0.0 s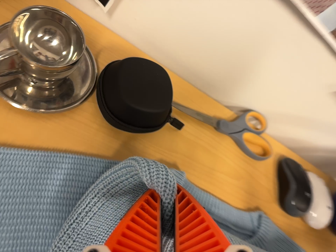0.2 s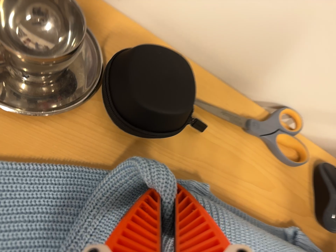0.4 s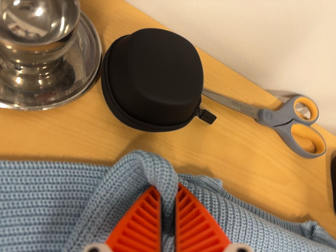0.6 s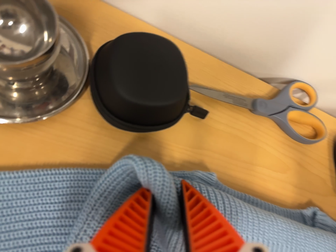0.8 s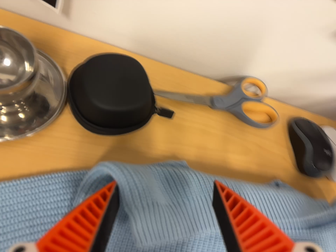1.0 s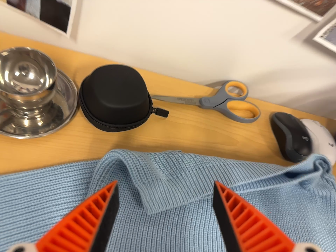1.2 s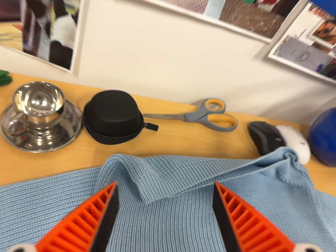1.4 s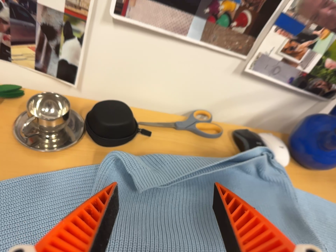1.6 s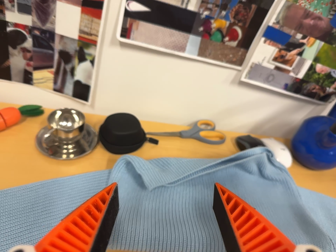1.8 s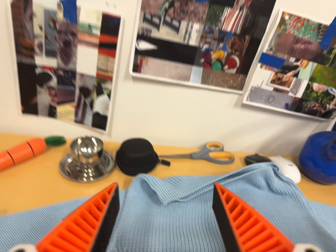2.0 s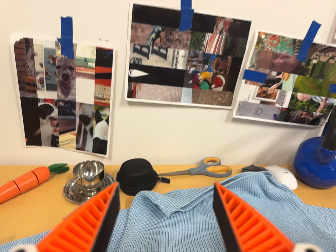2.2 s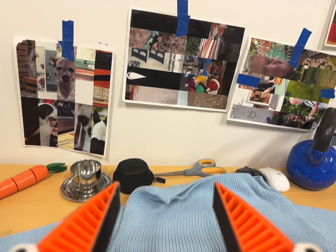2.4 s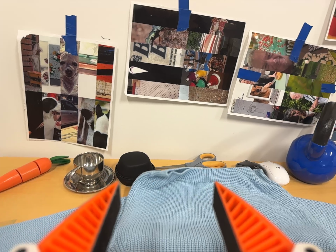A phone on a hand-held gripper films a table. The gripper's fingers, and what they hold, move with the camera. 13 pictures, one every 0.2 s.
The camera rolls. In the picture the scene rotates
counterclockwise.
0.0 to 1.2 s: The camera travels backward, toward the bottom of its view and to its right, about 14 cm, so what stands in front gets smaller. Its aim tips toward the top of its view by about 10 degrees. It rolls about its line of sight by about 25 degrees, and the scene rotates counterclockwise.
1.2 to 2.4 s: The camera travels backward and toward the bottom of its view, about 24 cm, so what stands in front gets smaller. Its aim tips toward the top of its view by about 25 degrees. It rolls about its line of sight by about 10 degrees, and the scene rotates counterclockwise.
The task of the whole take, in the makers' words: fold up.
The film runs forward here.
